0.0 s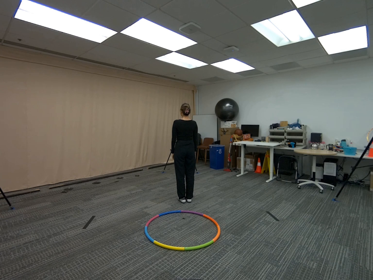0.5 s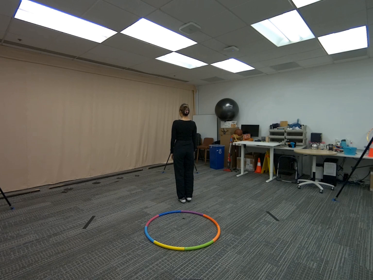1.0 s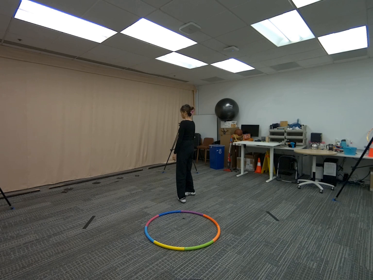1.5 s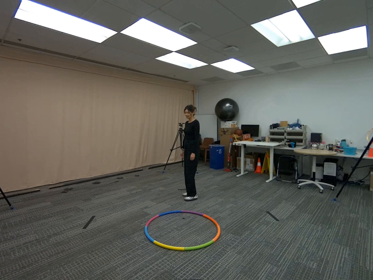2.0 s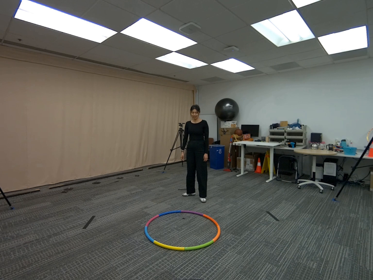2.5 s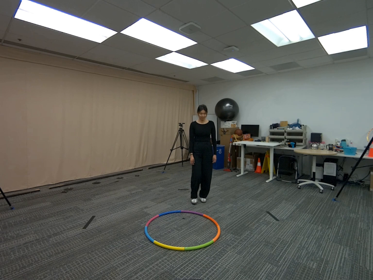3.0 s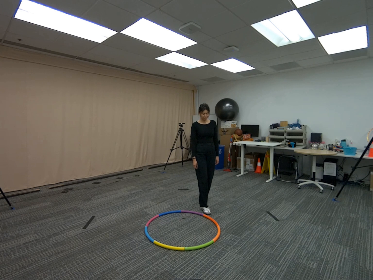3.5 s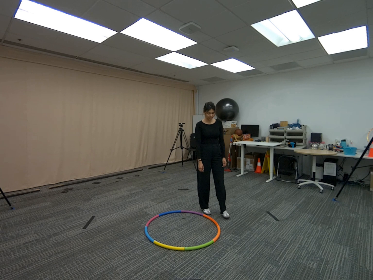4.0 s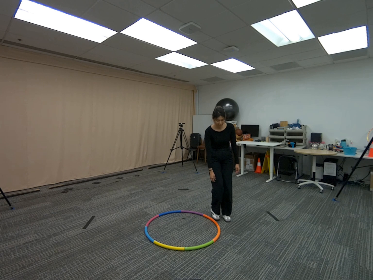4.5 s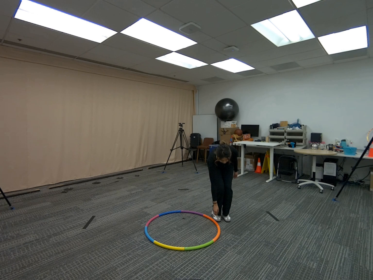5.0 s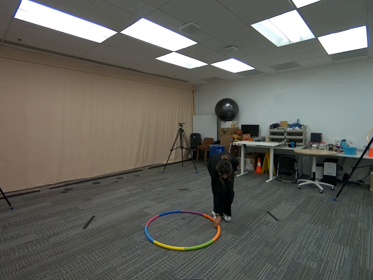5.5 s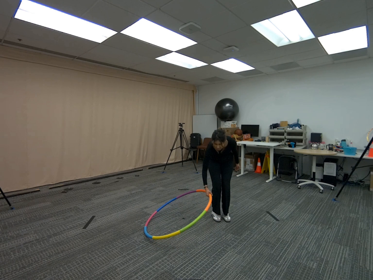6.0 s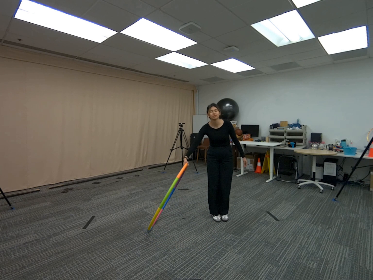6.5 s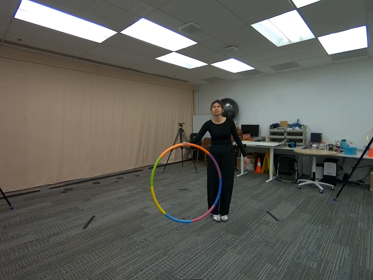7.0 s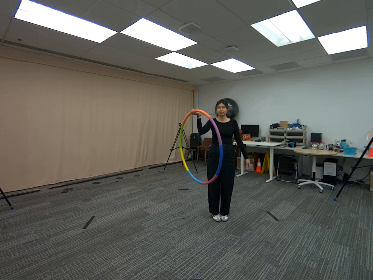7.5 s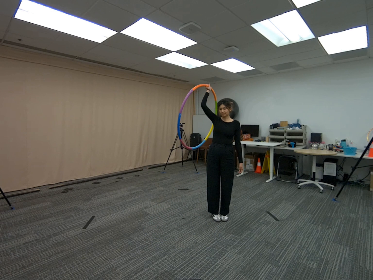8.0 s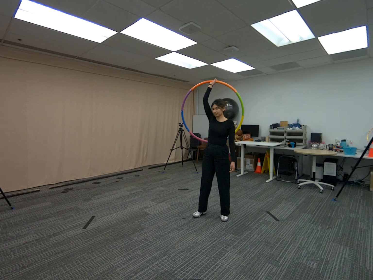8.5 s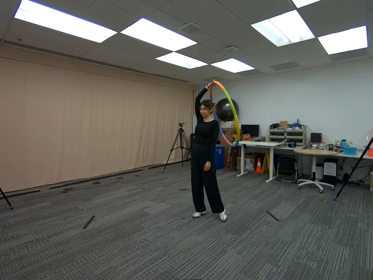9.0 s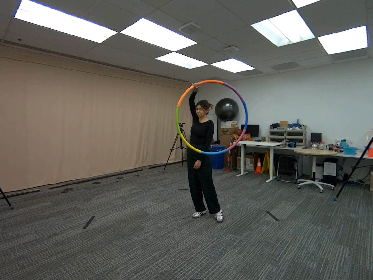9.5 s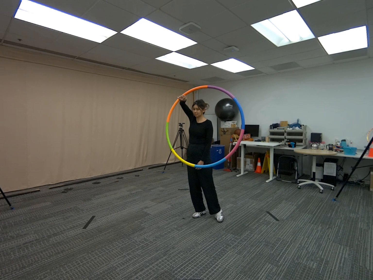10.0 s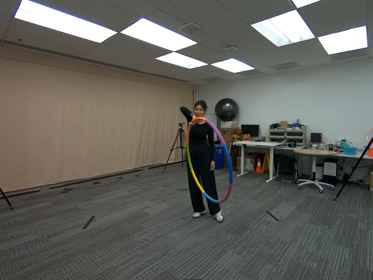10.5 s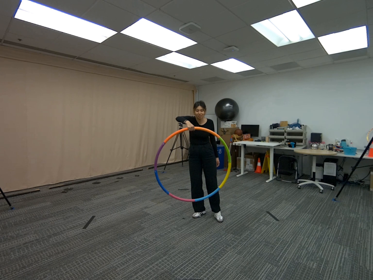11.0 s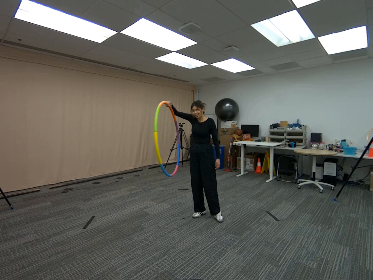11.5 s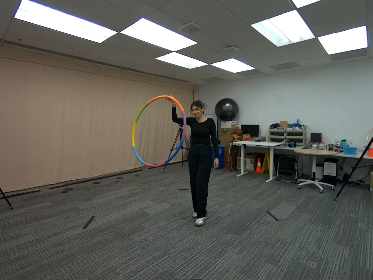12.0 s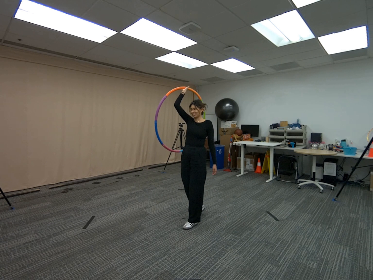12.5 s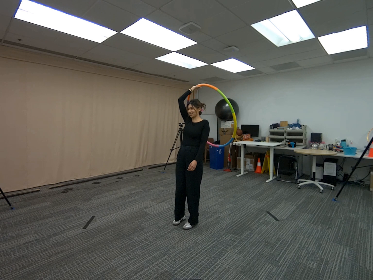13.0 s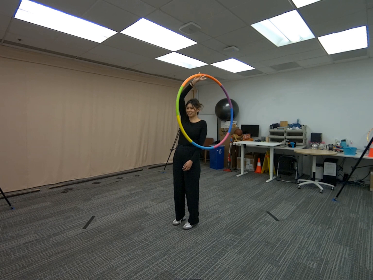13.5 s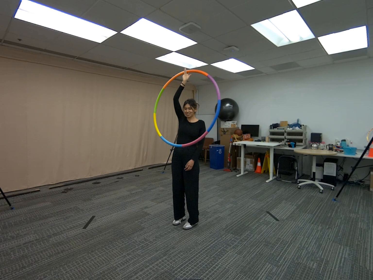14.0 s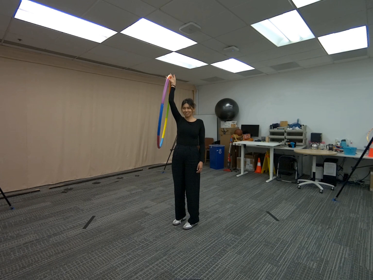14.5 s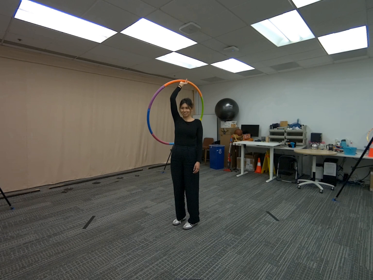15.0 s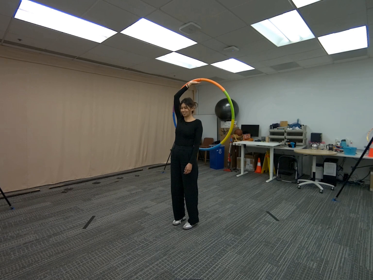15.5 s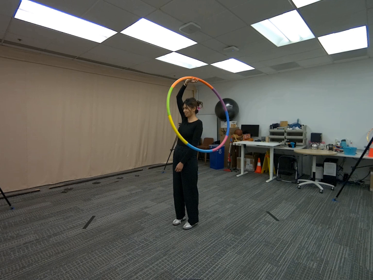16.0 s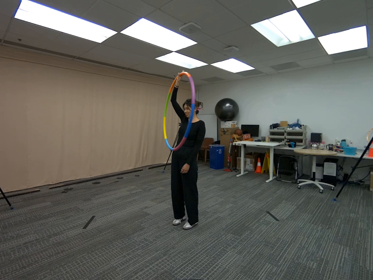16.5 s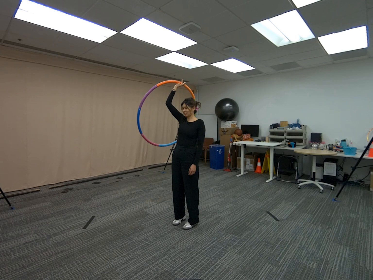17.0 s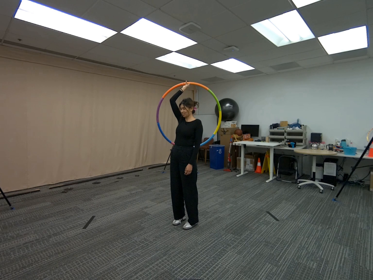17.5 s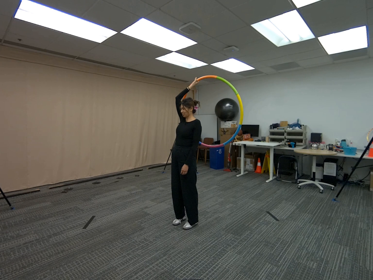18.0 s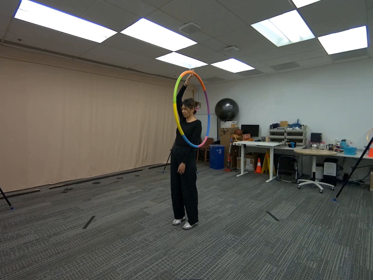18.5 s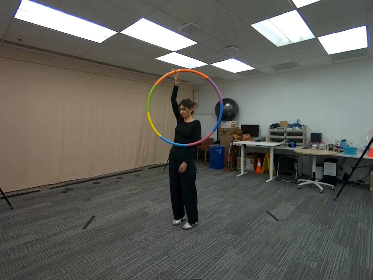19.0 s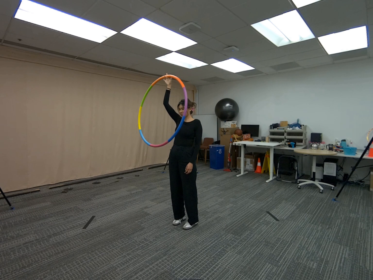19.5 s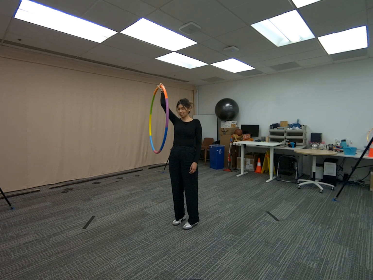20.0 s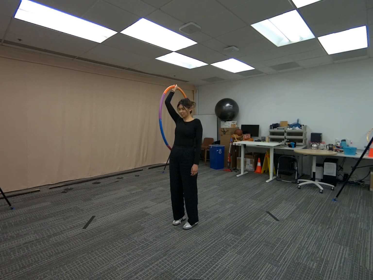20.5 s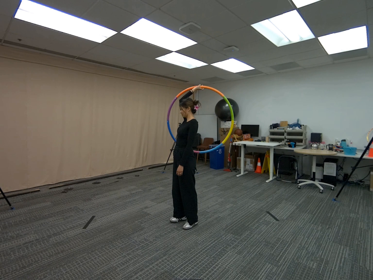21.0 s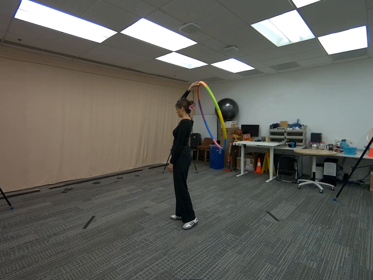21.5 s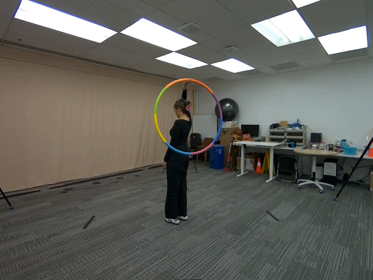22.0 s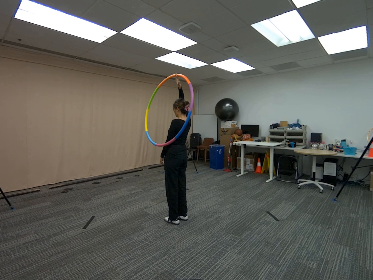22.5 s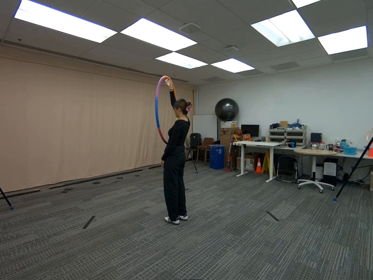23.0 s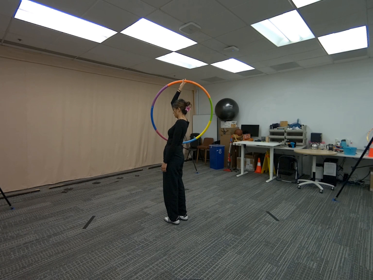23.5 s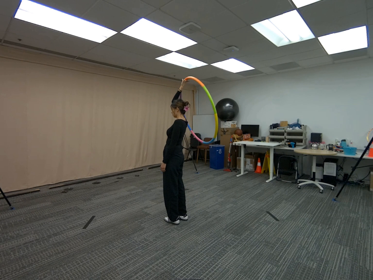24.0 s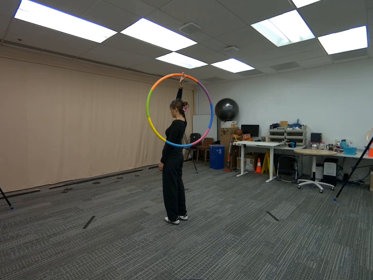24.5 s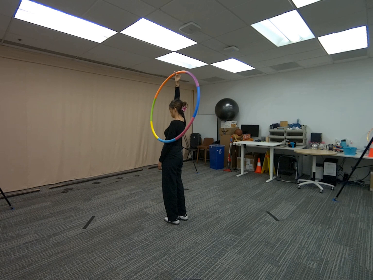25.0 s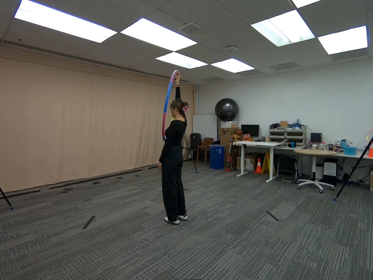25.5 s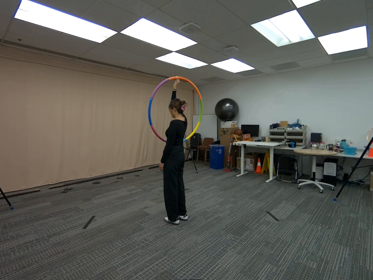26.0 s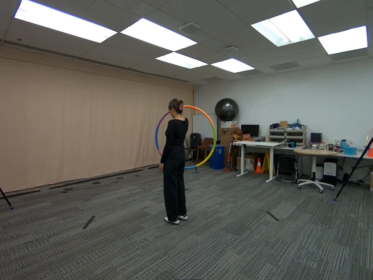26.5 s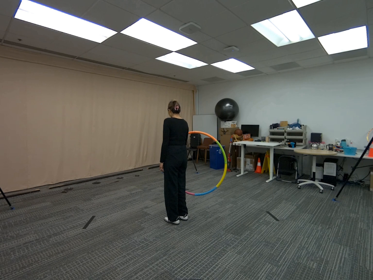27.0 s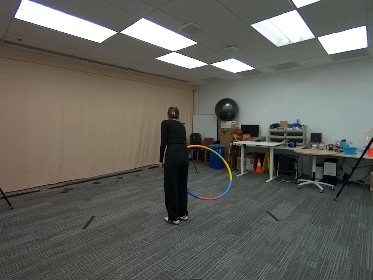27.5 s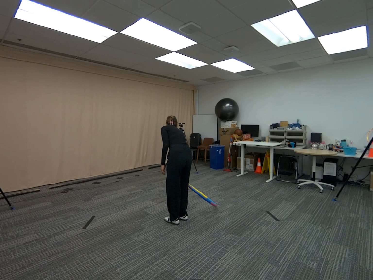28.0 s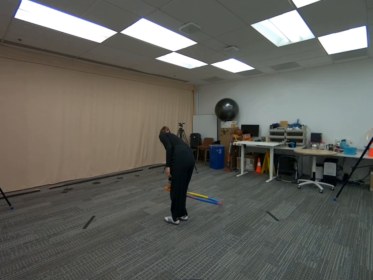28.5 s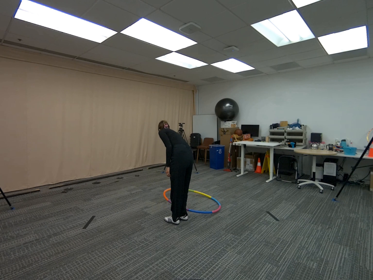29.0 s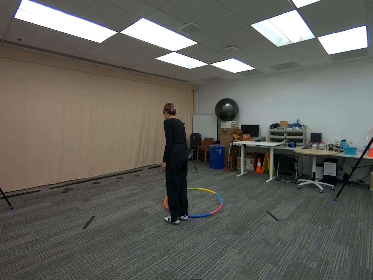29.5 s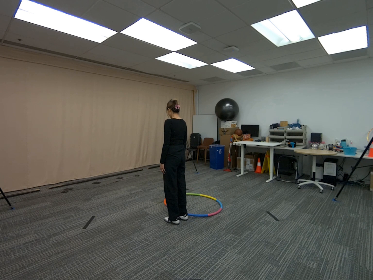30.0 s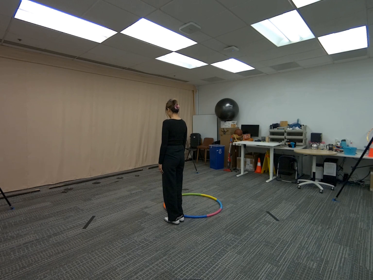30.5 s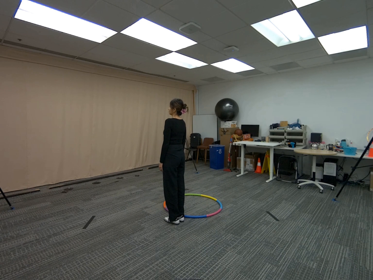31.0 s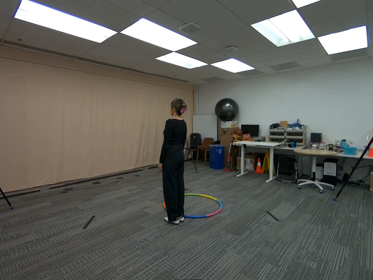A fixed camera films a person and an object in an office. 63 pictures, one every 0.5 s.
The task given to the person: Walk over to the hula hoop on the floor and pick up the hula hoop with the right hand. Raise your right hand above your head and begin to twirl the hula hoop using your right hand only. Place on the floor when complete.
